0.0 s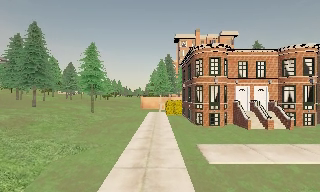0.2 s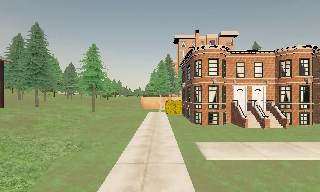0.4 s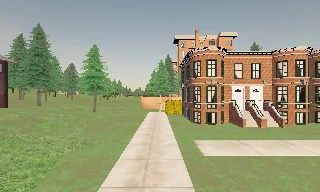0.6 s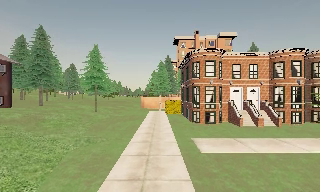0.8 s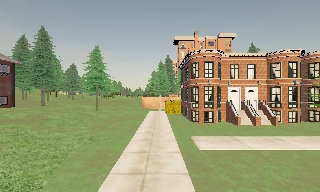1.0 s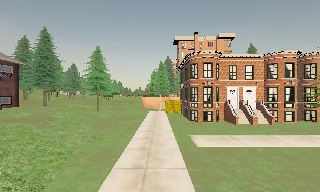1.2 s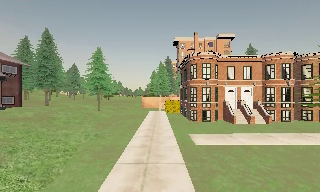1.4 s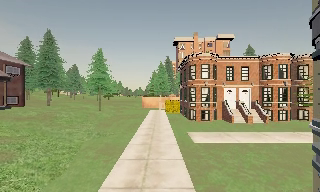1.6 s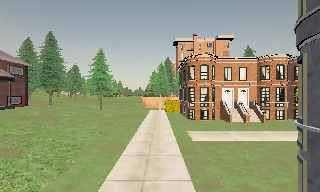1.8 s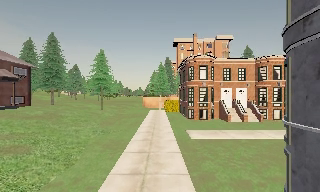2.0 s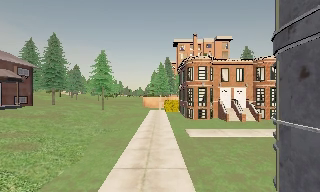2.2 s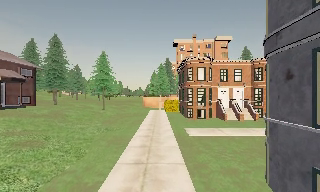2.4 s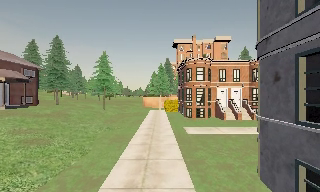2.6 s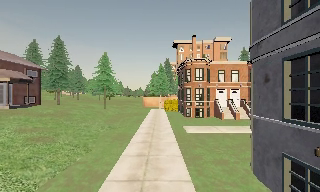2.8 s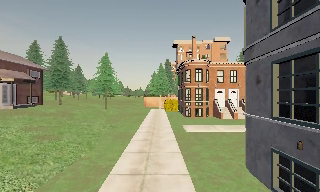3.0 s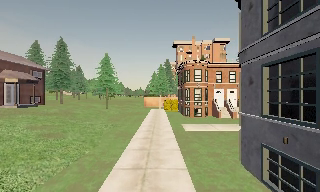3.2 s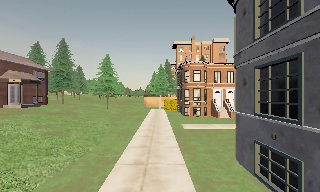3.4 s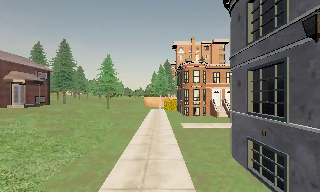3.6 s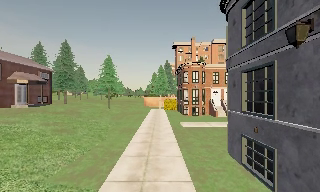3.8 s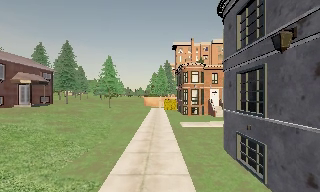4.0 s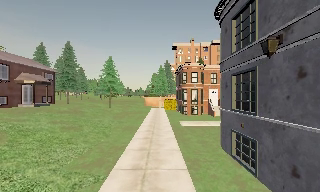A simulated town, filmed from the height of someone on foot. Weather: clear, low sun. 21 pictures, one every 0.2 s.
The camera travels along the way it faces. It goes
backward.
0.0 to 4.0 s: The camera travels backward, about 8 m, so what stands in front gets smaller.
The film runs backward here.
